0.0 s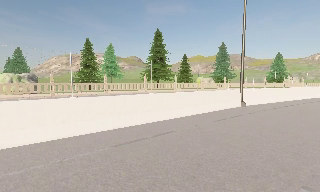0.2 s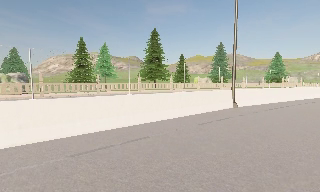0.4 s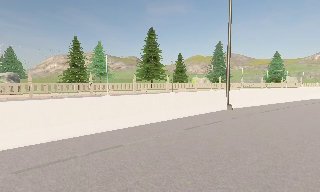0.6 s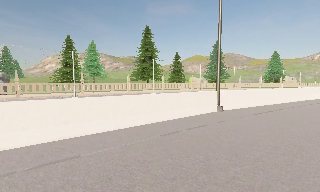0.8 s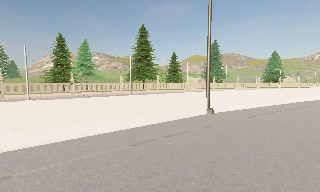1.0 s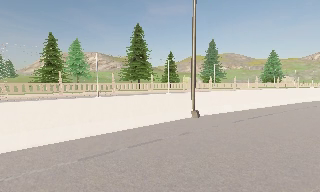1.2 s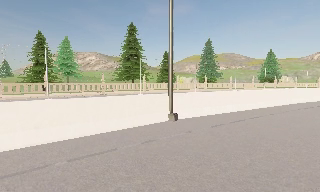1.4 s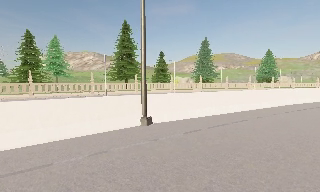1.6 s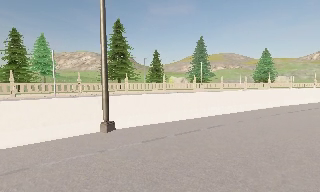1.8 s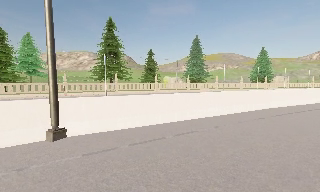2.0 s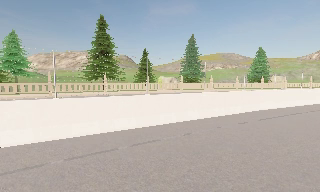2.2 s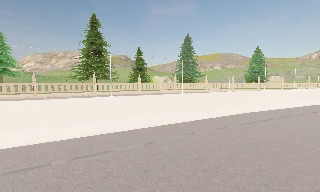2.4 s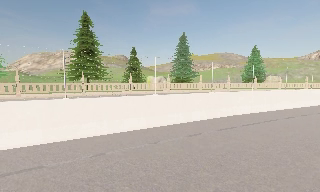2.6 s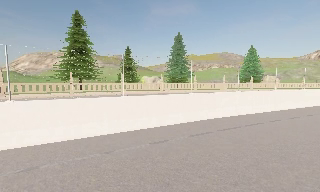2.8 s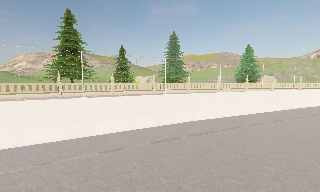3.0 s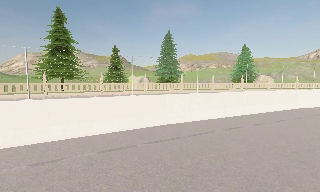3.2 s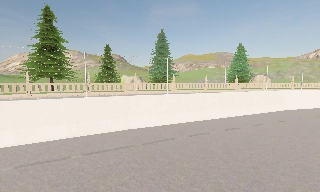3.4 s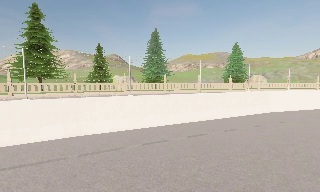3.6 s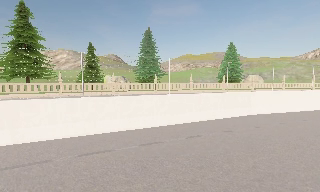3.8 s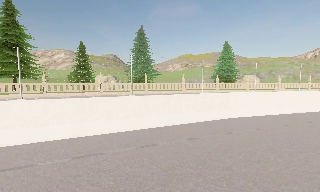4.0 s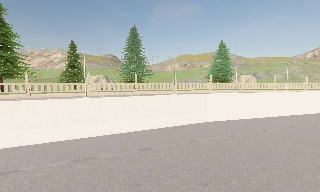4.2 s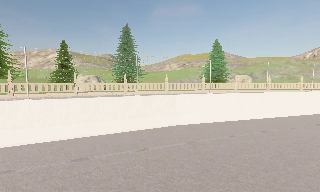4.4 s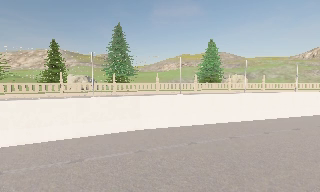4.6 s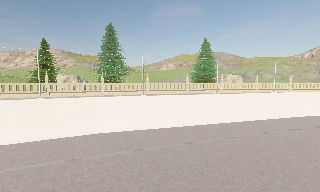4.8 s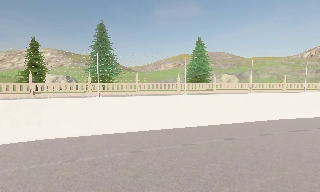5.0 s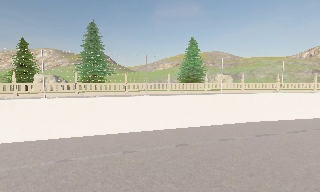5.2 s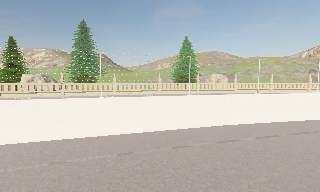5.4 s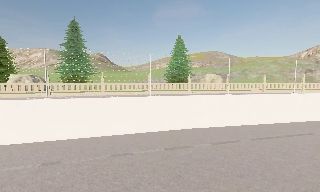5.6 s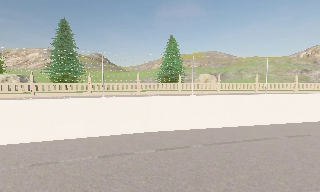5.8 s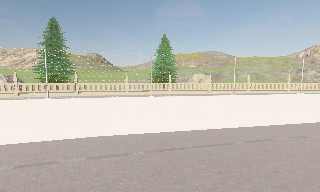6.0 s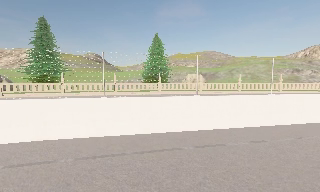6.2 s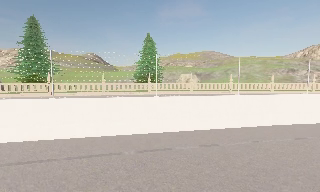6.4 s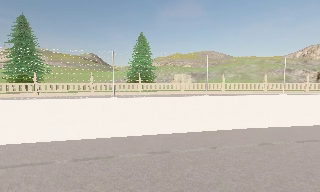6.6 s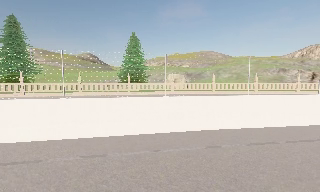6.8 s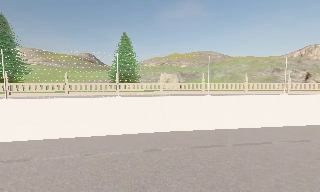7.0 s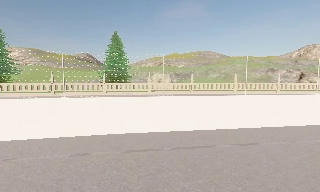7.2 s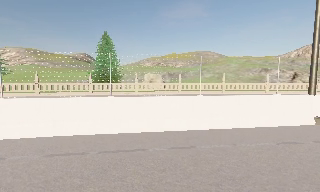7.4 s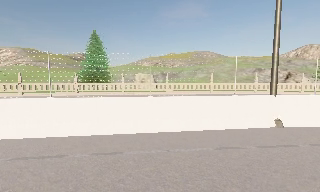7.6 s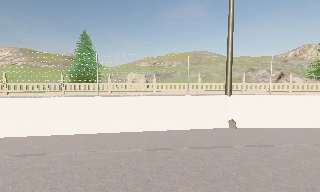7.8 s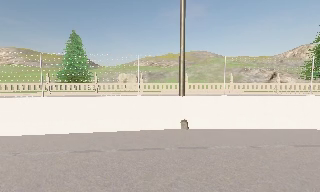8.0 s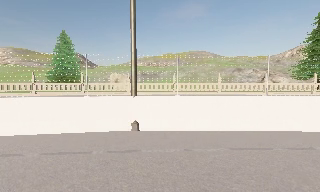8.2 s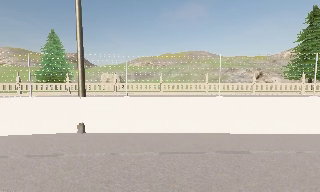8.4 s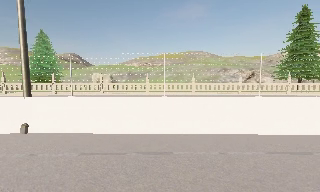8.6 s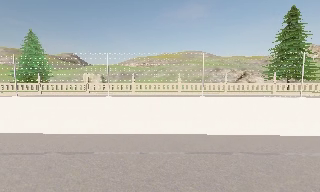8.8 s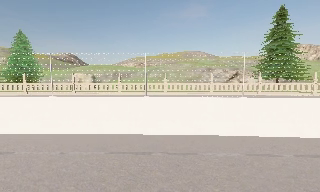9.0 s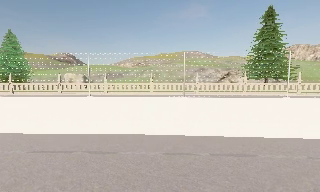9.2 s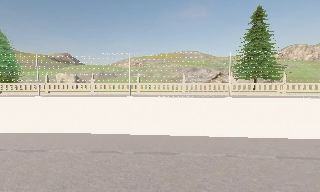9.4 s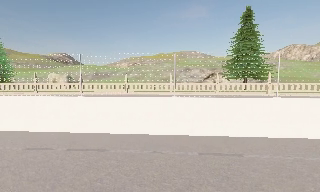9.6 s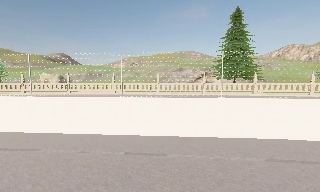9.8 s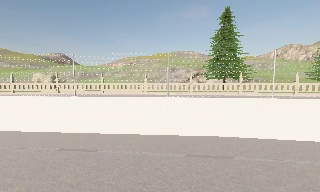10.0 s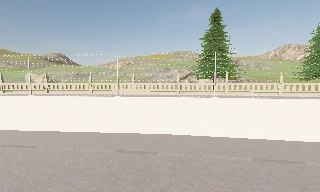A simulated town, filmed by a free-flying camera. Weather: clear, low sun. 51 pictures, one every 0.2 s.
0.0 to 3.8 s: The camera travels to its right and forward, about 25 m, so close, fixed things drift to the left.
3.8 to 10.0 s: The camera travels to its right, about 50 m, so close, fixed things drift to the left.
The film runs forward here.
